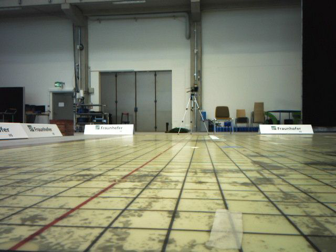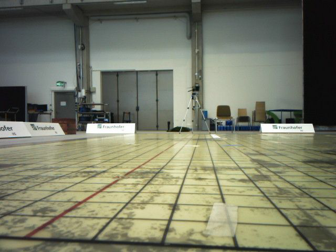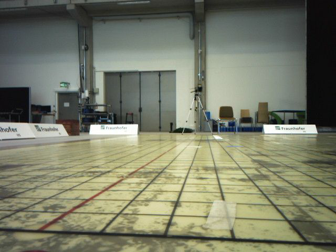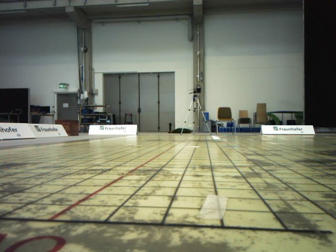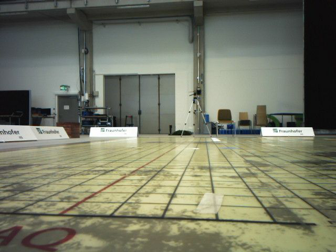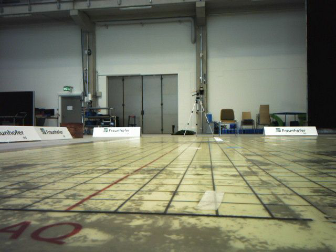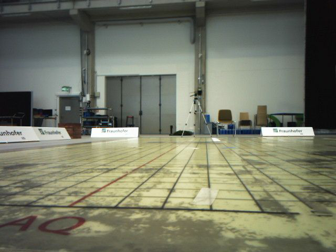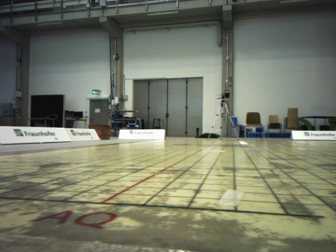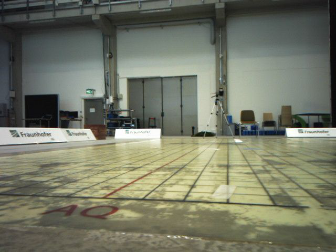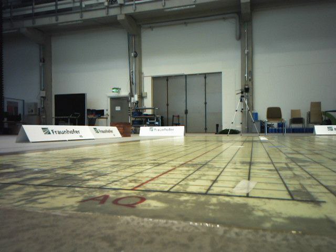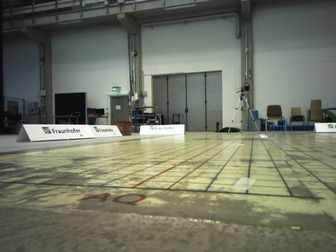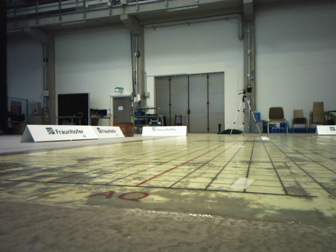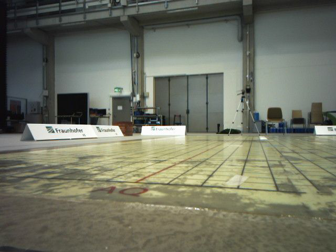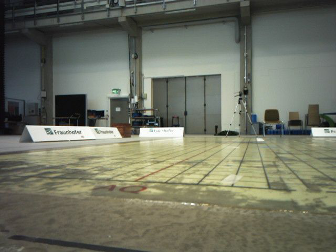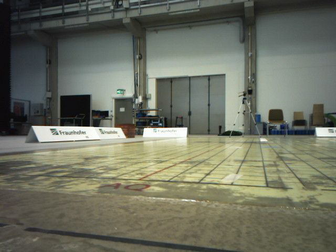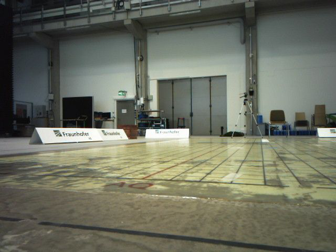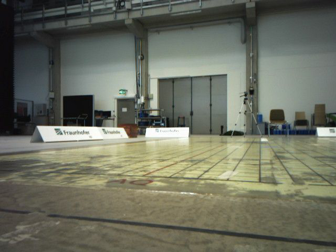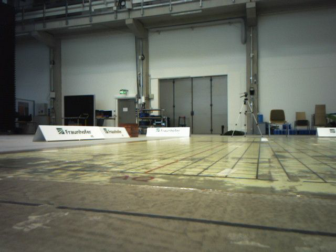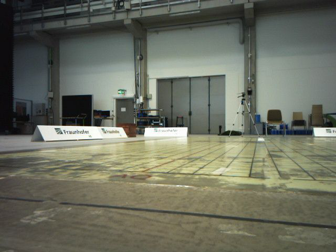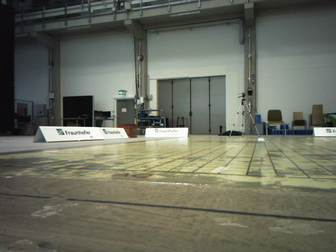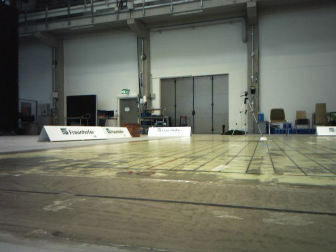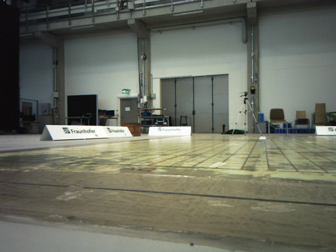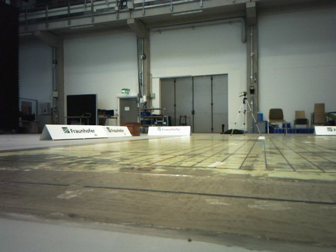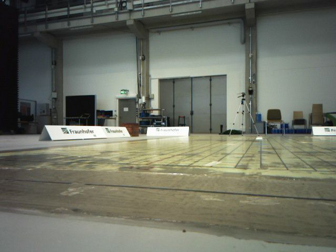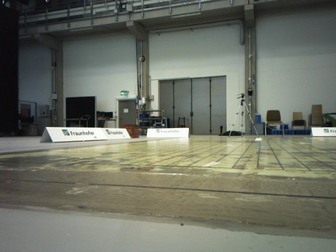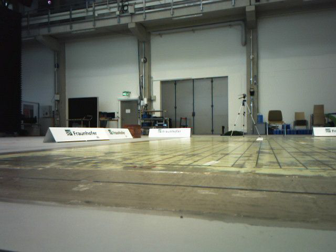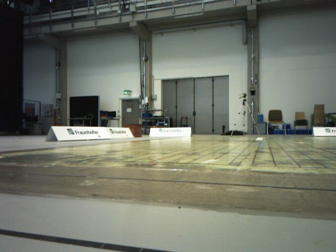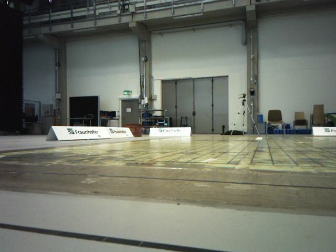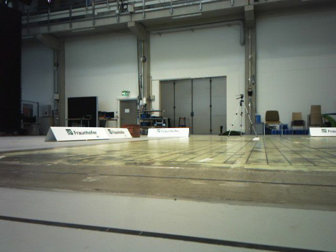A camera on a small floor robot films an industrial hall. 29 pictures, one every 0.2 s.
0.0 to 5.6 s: The camera swings to its left by about 15 degrees, and the scene slides to the right. It travels backward, about 1.2 m, so what stands in front gets smaller.
The film runs backward here.
